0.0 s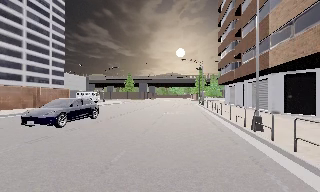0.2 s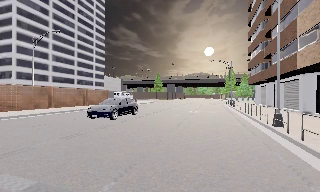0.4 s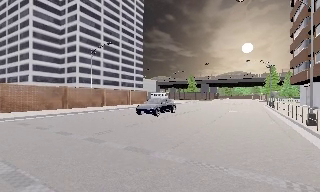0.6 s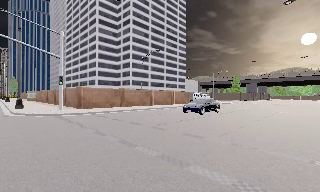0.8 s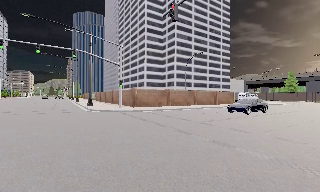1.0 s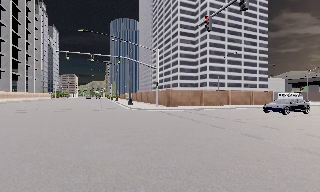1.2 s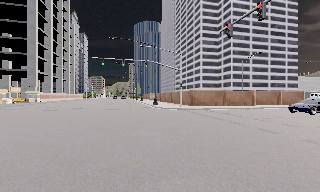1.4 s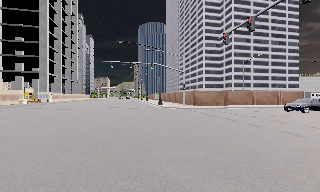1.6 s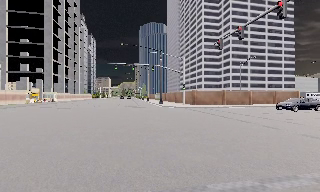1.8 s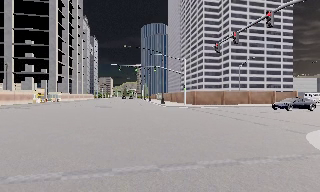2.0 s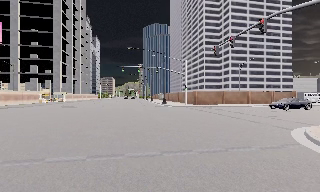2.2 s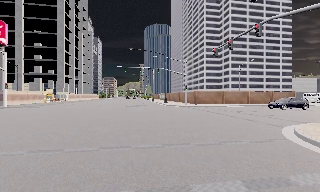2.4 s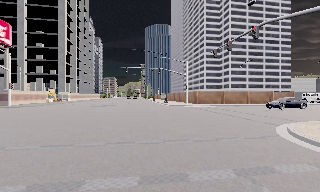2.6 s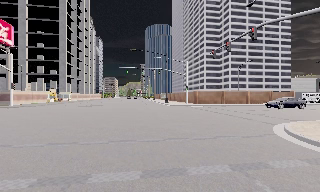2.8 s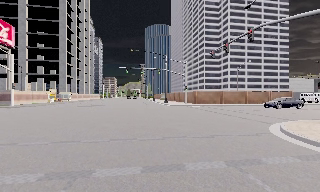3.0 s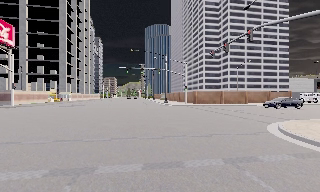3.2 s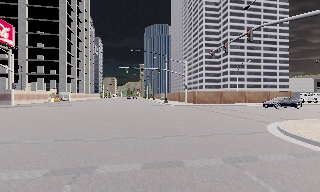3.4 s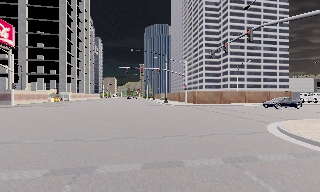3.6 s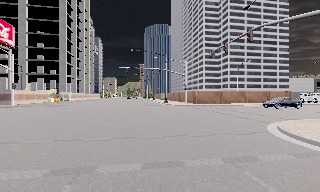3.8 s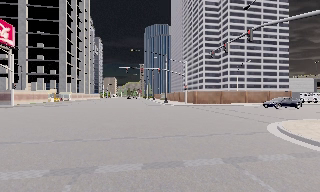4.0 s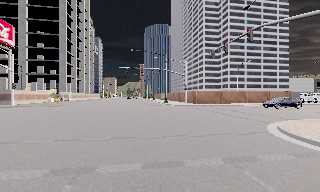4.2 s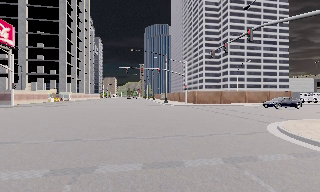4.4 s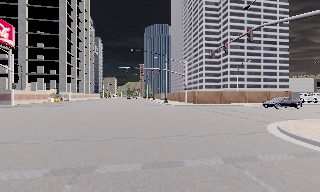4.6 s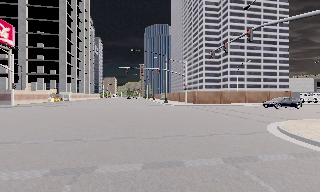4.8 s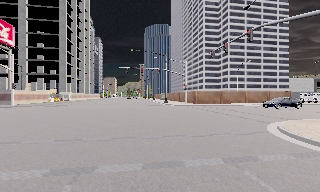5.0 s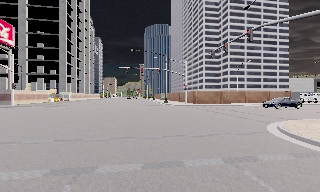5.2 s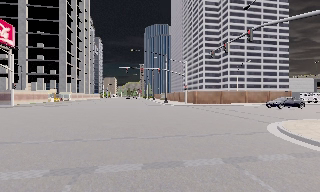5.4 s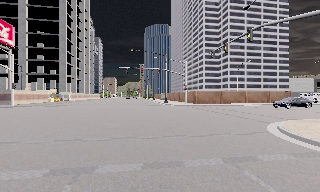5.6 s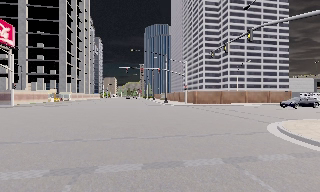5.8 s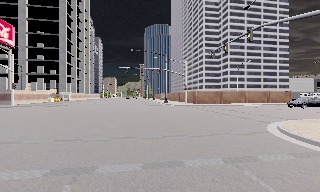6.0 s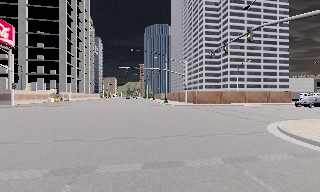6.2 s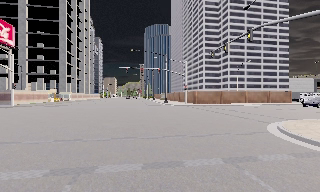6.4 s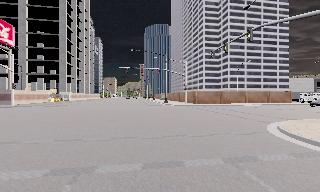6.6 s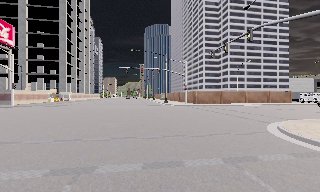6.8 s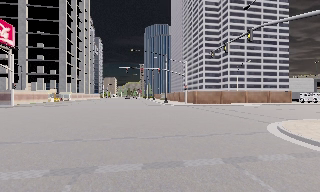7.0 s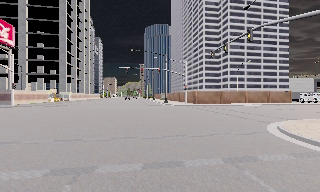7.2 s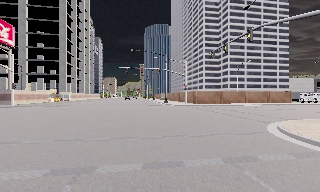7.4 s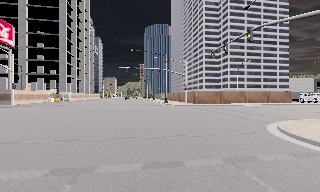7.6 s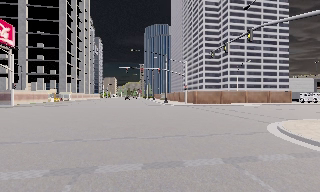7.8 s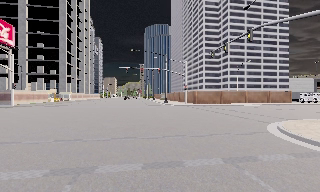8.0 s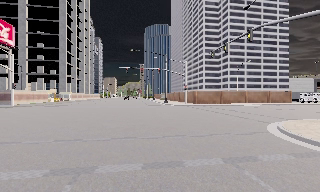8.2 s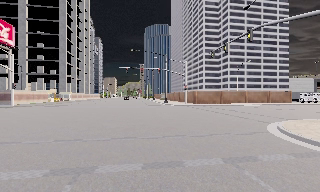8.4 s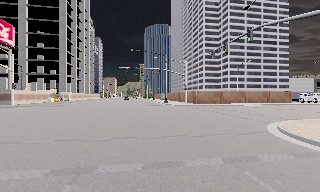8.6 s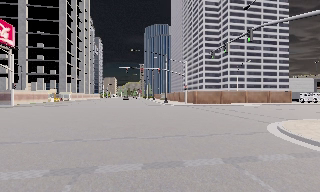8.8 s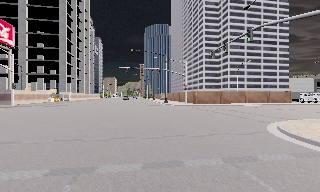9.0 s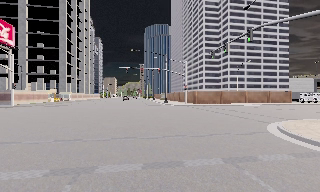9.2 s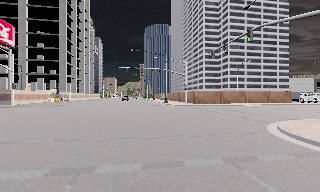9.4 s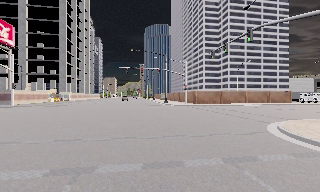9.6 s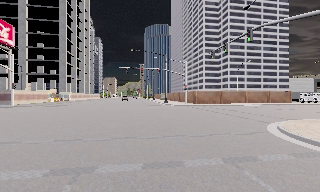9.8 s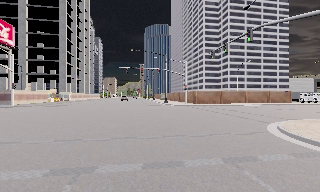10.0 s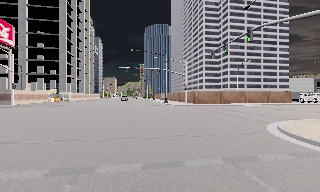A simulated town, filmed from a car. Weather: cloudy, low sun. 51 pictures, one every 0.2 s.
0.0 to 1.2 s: The camera swings to its left by about 70 degrees, and the scene slides to the right. It travels backward, about 11 m.
1.2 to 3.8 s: The camera travels backward, about 7 m, so what stands in front gets smaller. It loses speed.
3.8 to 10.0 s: The camera keeps its place and its aim.
The film runs backward here.
